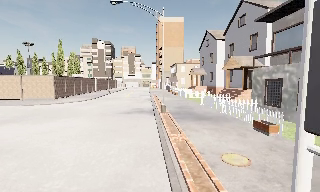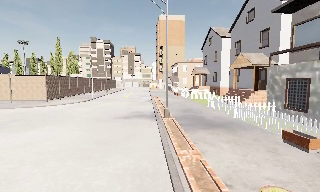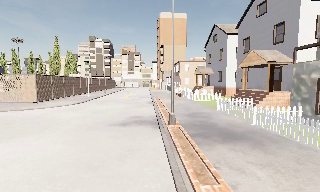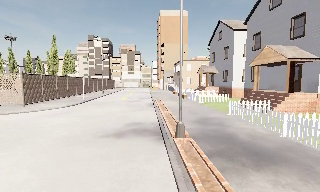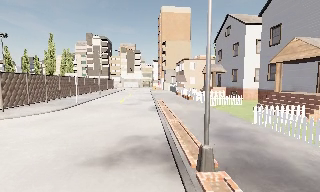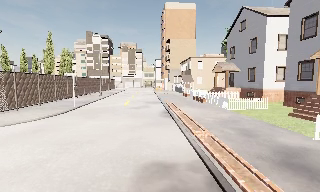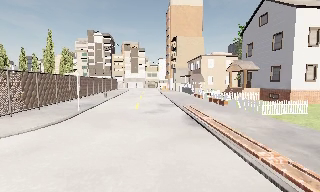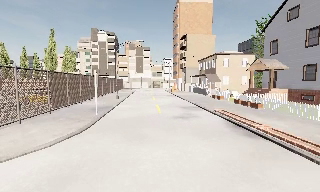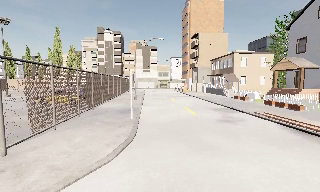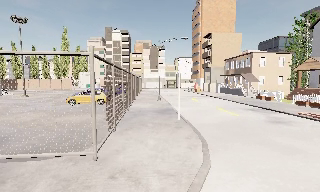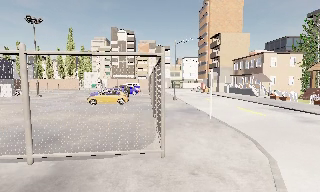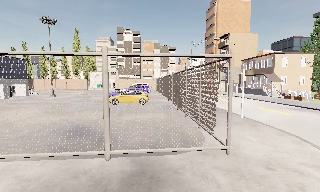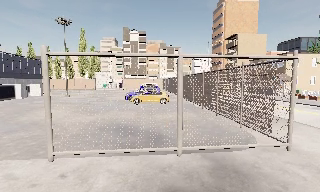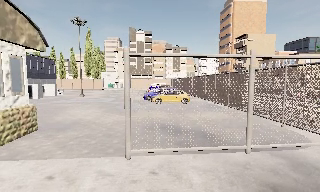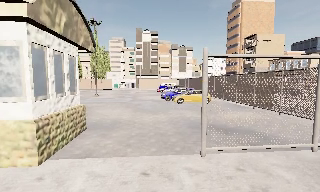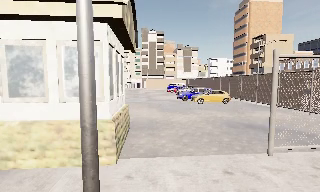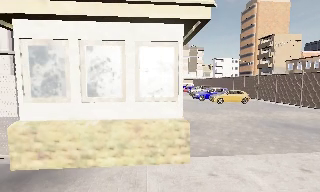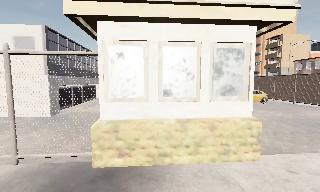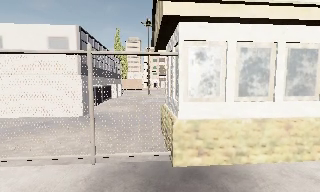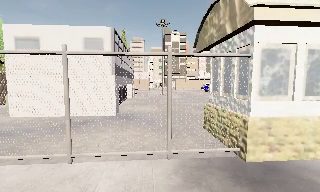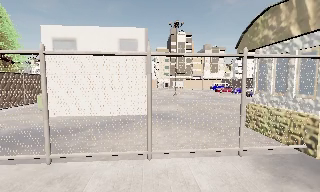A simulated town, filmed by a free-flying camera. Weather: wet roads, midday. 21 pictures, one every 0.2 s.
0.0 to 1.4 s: The camera travels forward and to its left, about 15 m, so what stands in front looms larger. It gains speed.
1.4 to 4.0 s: The camera travels to its left, about 30 m, so close, fixed things drift to the right.
The film runs forward here.
